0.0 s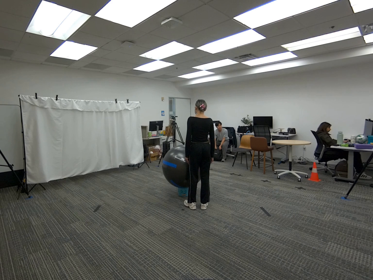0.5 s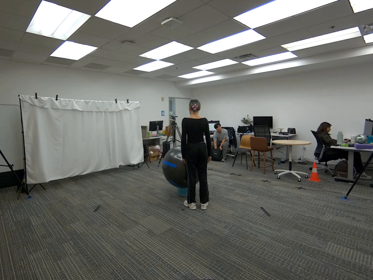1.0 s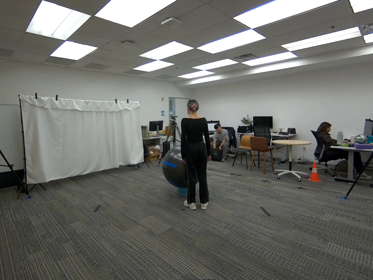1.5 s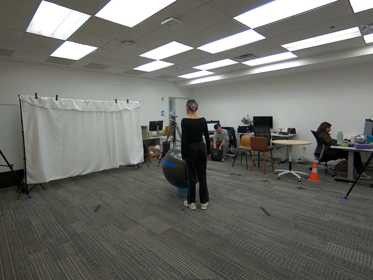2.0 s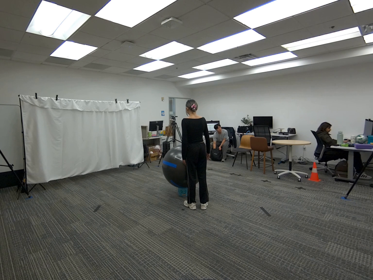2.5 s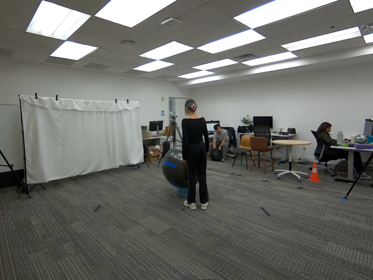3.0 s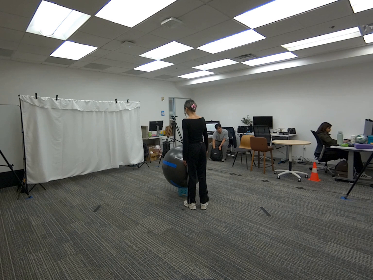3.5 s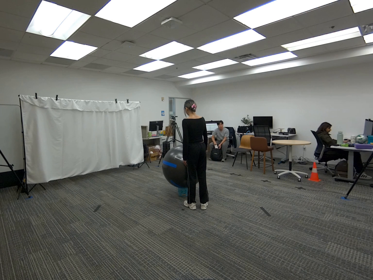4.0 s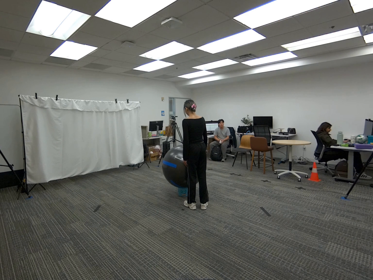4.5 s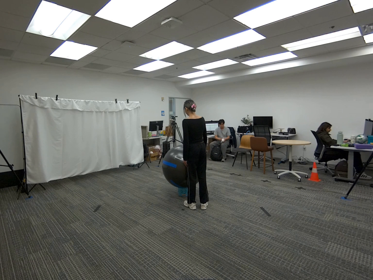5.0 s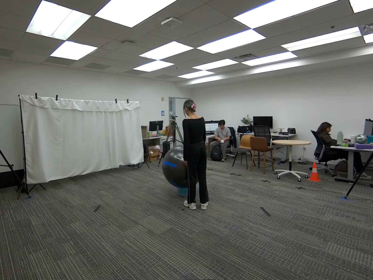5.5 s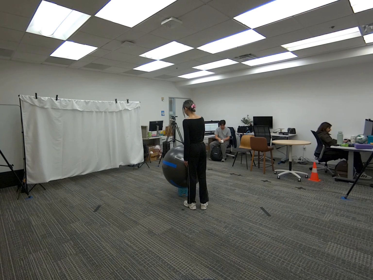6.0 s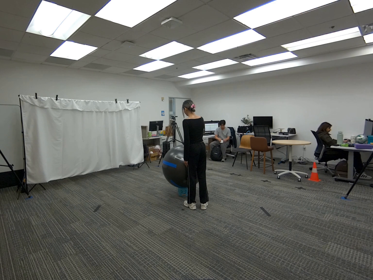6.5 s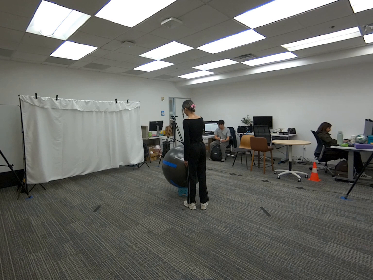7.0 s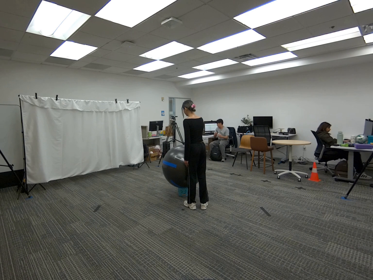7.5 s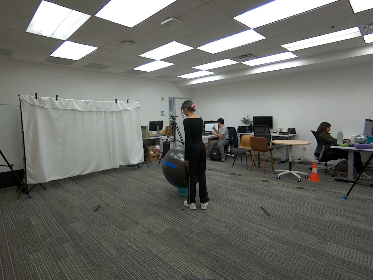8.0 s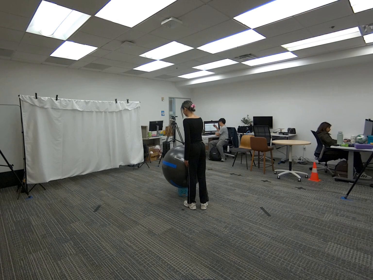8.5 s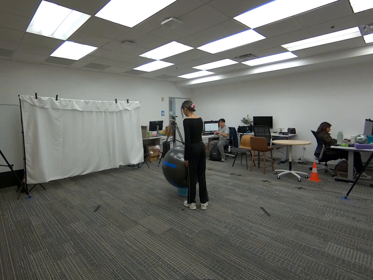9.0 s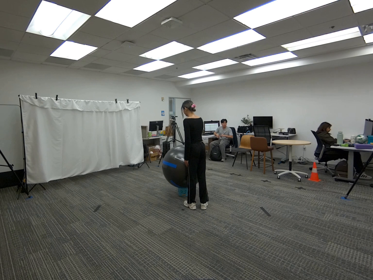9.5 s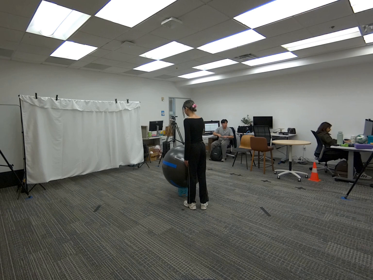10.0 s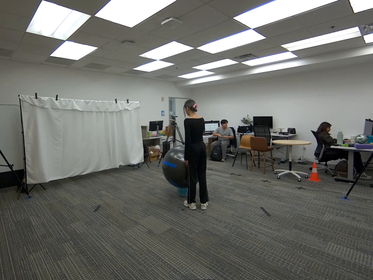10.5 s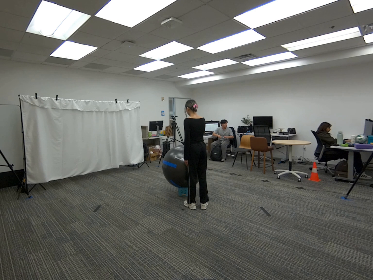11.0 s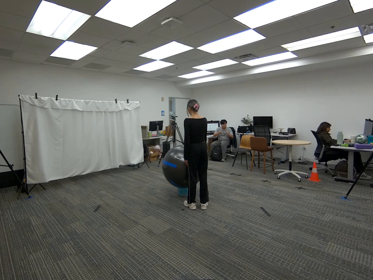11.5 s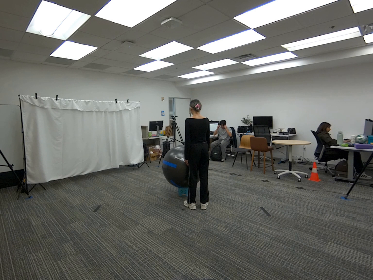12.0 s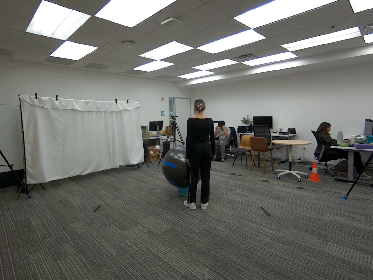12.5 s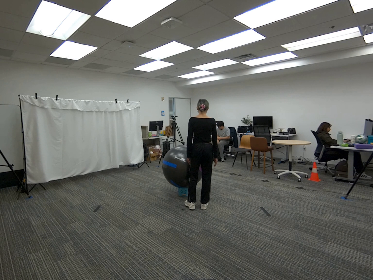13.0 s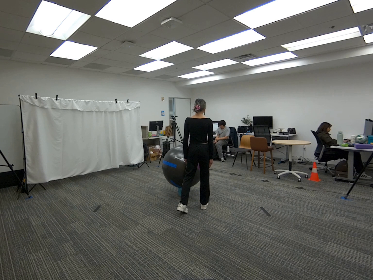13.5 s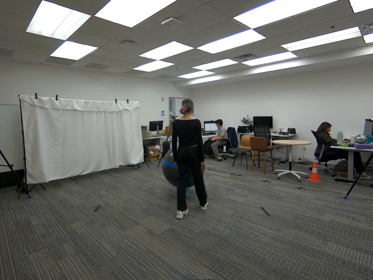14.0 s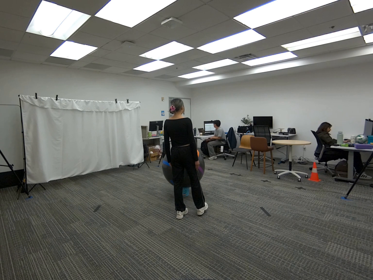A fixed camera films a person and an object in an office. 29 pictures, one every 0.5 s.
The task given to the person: Walk over to the yoga ball in the center of the bounding area and touch the yoga ball with your right hand.
